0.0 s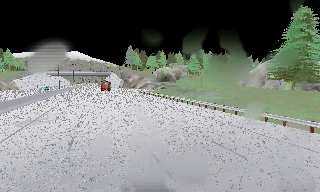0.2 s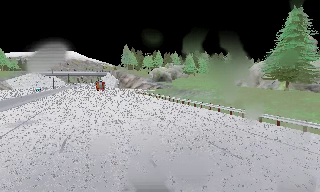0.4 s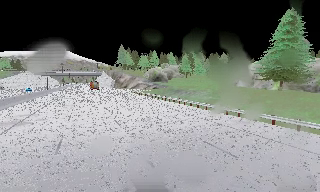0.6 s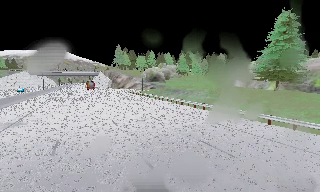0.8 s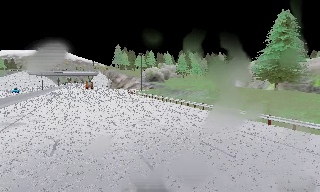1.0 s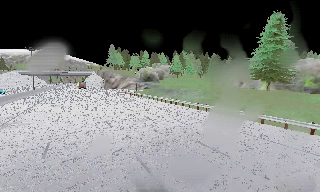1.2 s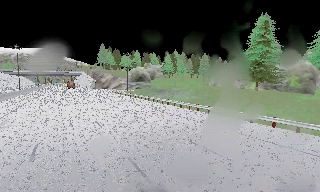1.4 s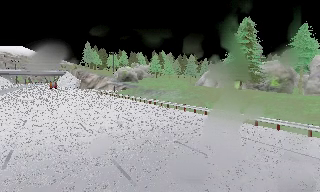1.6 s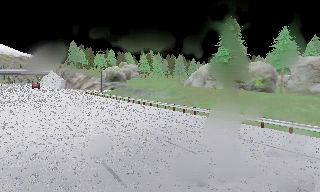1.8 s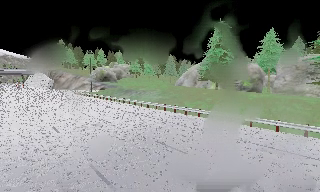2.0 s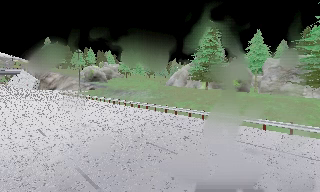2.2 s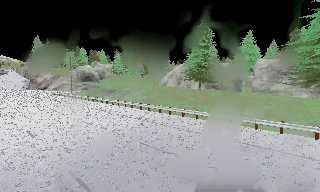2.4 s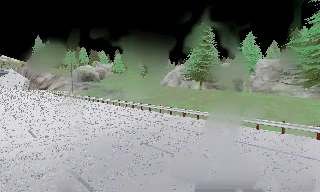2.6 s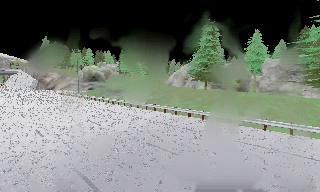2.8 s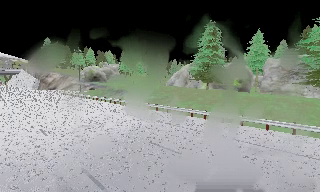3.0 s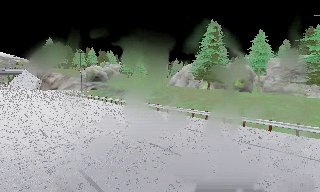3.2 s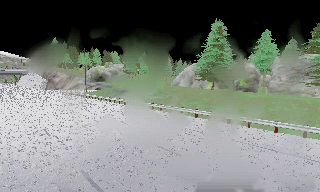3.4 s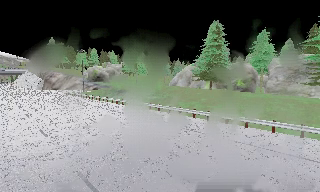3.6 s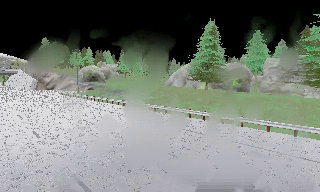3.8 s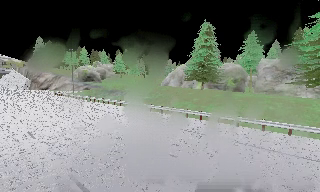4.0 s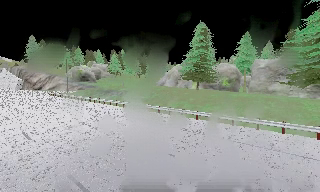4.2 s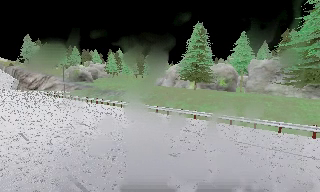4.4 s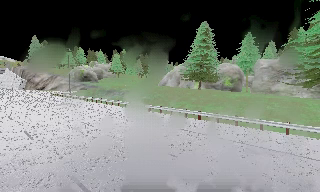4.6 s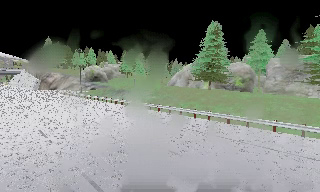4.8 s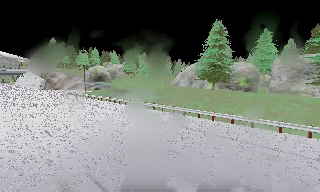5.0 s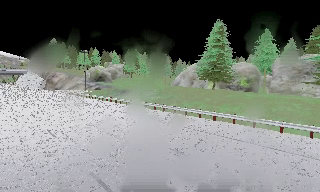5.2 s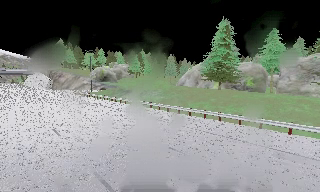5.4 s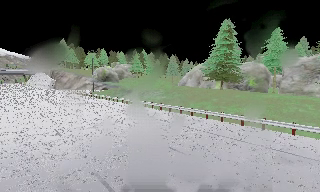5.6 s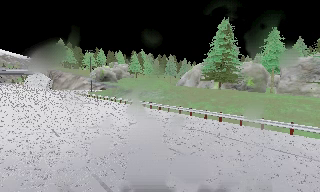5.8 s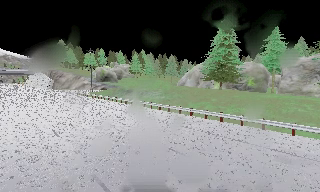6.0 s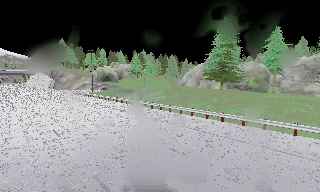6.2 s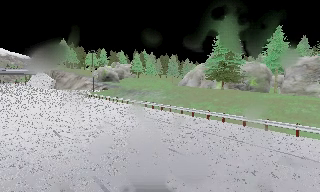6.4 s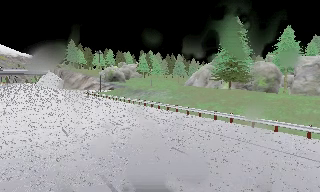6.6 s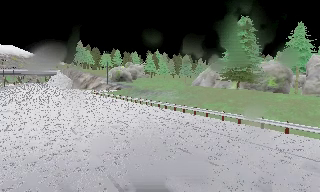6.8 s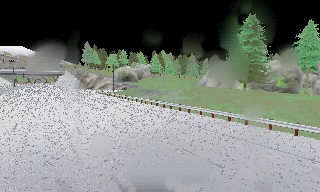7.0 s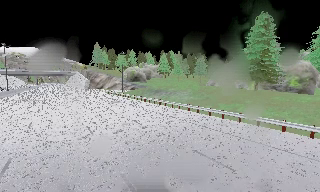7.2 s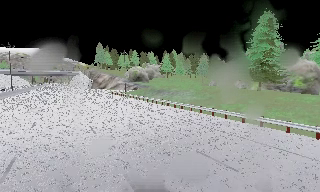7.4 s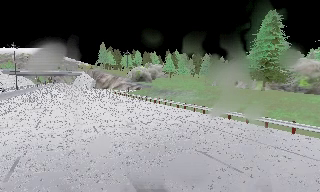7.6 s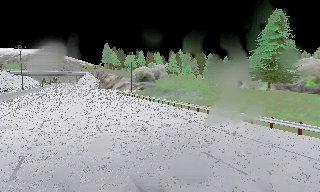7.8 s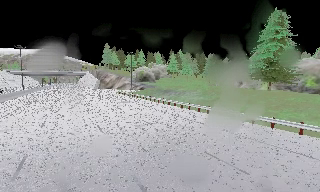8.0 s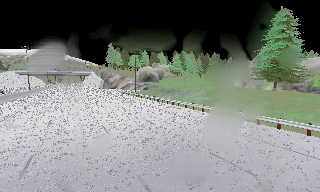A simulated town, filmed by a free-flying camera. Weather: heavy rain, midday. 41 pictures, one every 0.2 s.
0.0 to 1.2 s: The camera shifts only a little, or ends up much as it began.
1.2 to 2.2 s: The camera swings to its right by about 15 degrees, and the scene slides to the left.
2.2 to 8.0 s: The camera swings to its left by about 20 degrees, and the scene slides to the right. It travels forward and to its left, about 1 m, so what stands in front looms larger.
The film runs forward here.
